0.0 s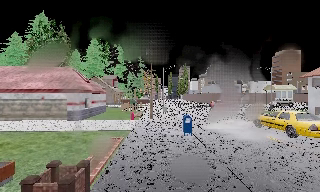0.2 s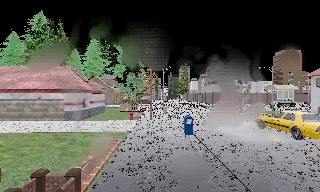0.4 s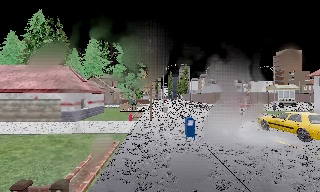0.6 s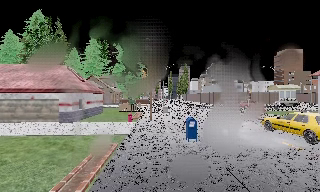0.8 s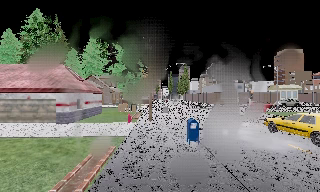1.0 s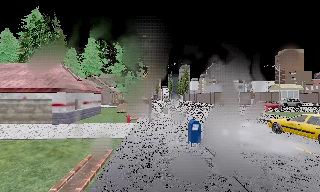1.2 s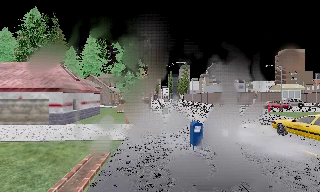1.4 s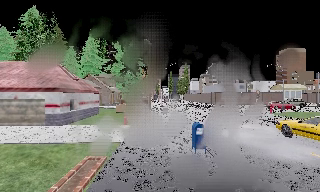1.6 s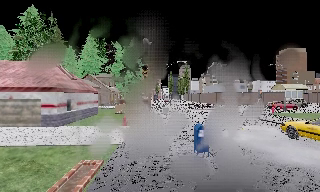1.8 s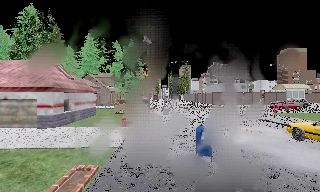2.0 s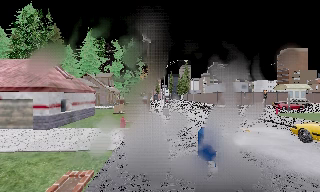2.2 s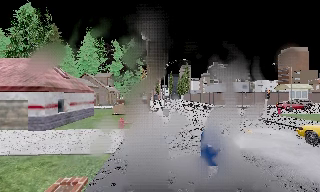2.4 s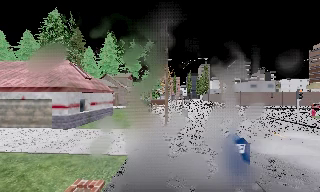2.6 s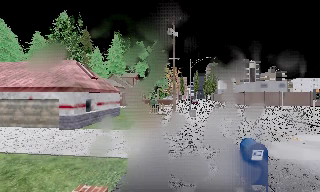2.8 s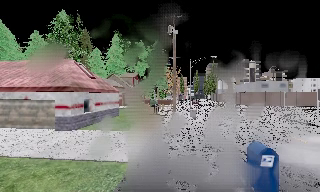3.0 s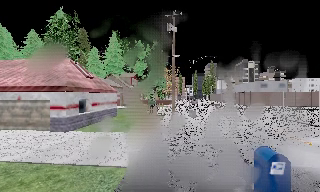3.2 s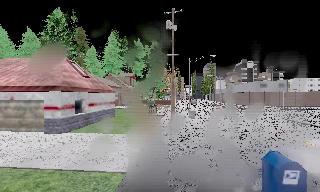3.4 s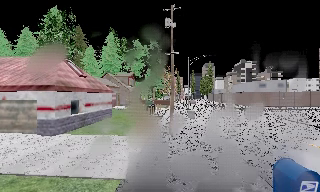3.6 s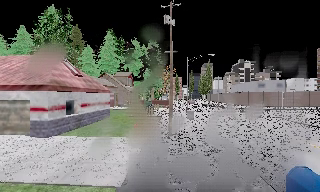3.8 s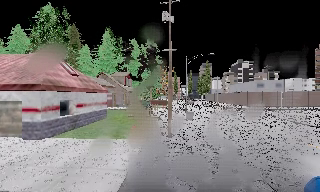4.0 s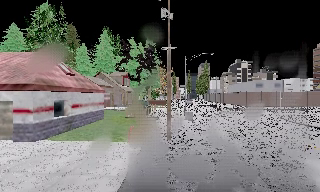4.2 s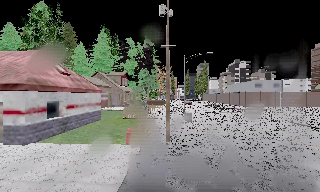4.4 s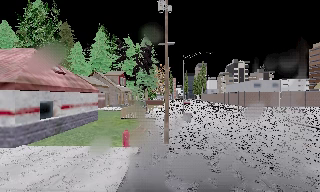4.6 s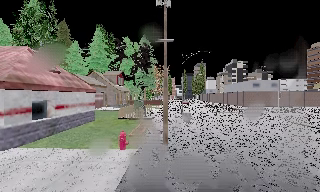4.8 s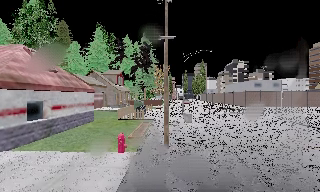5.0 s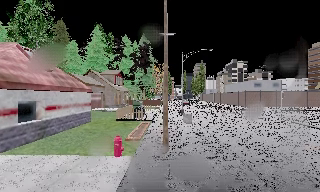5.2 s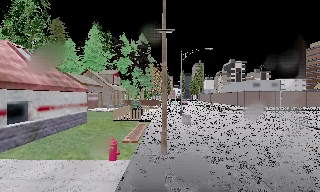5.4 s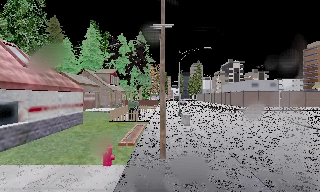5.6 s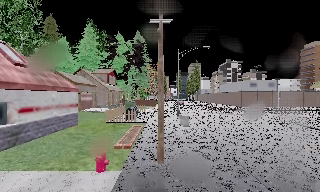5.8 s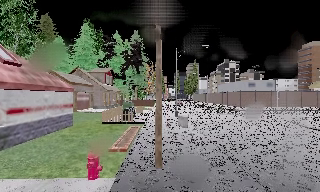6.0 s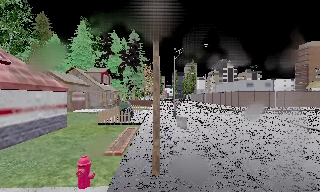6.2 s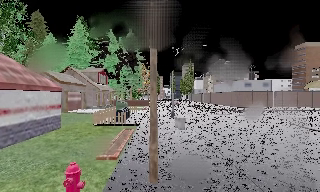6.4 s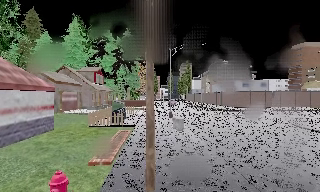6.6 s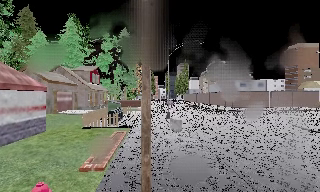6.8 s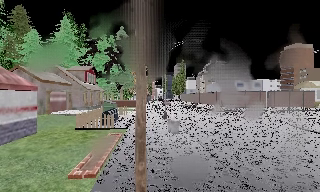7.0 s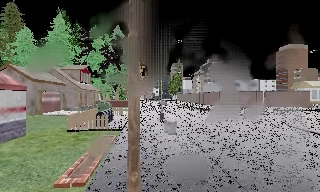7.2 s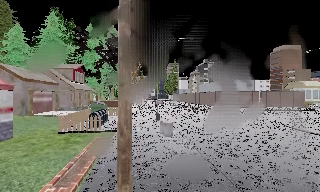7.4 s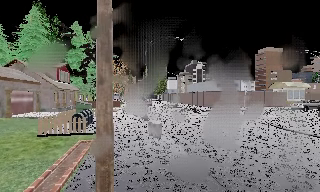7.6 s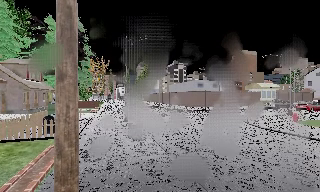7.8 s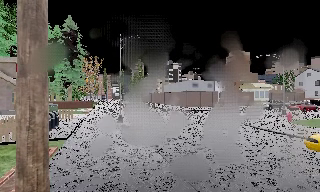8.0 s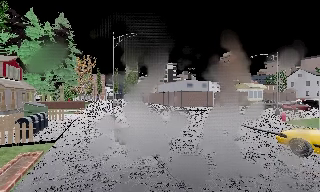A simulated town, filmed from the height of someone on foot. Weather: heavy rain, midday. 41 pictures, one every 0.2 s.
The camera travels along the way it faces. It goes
forward.
0.0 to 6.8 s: The camera travels forward, about 13 m, so what stands in front looms larger.
6.8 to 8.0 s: The scene slides to the left, as the camera pans about 15 degrees to its right. It travels forward, about 2 m, so what stands in front looms larger.
The film runs forward here.
